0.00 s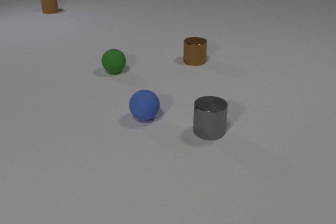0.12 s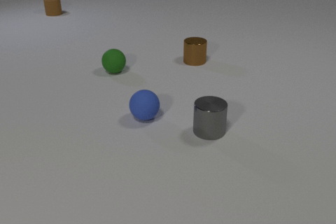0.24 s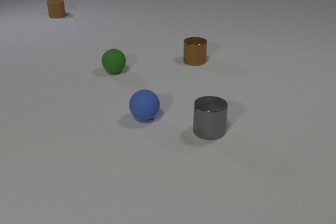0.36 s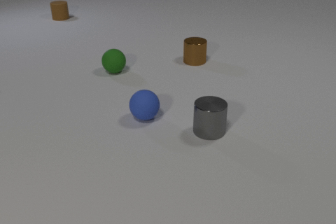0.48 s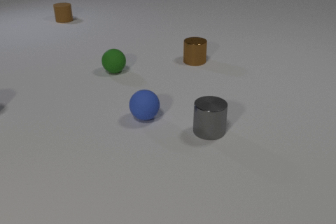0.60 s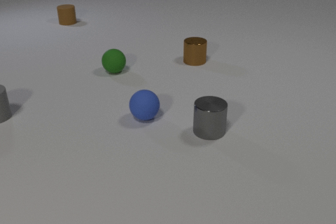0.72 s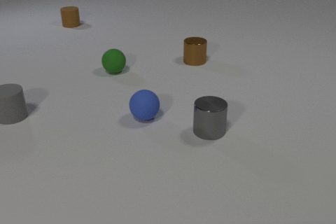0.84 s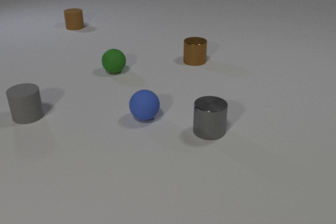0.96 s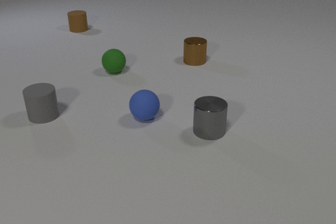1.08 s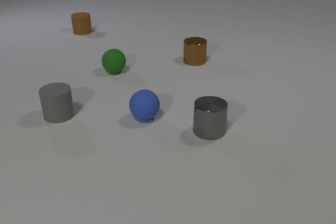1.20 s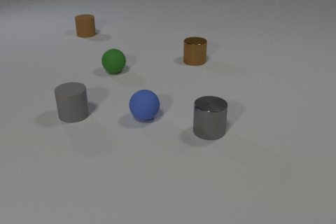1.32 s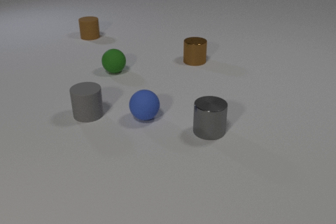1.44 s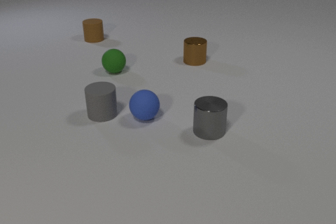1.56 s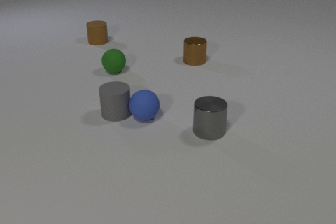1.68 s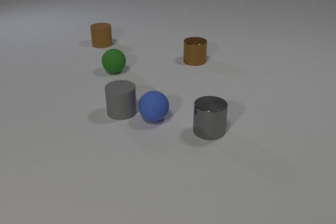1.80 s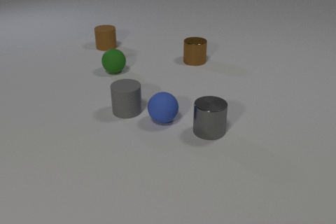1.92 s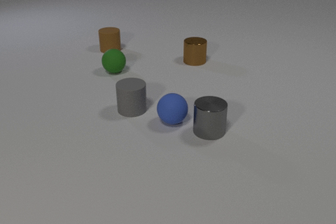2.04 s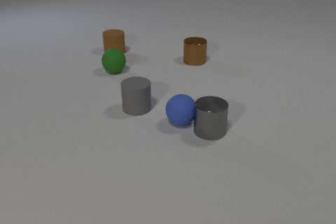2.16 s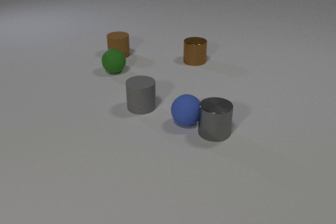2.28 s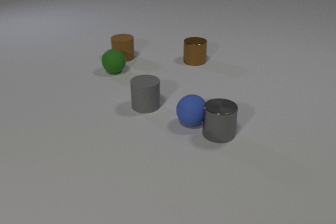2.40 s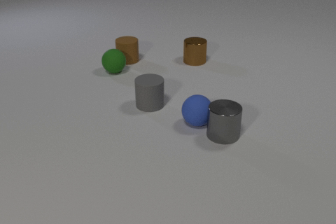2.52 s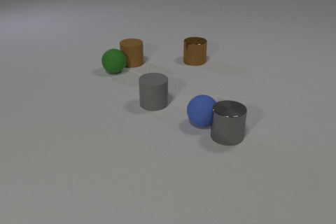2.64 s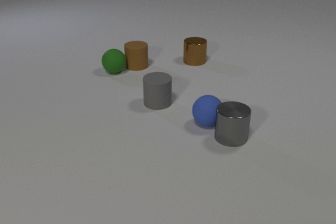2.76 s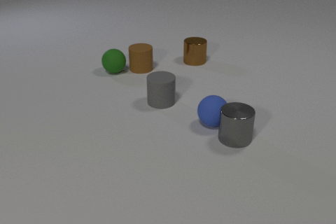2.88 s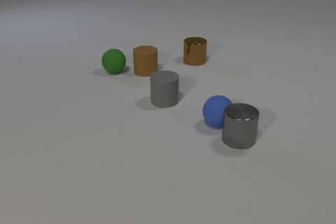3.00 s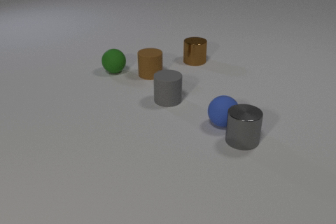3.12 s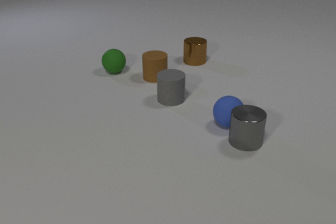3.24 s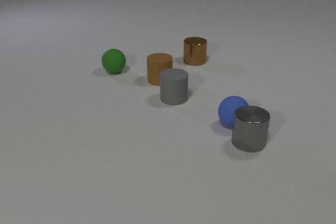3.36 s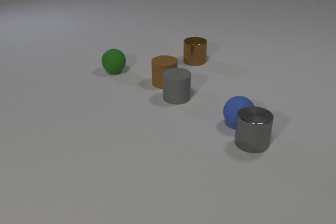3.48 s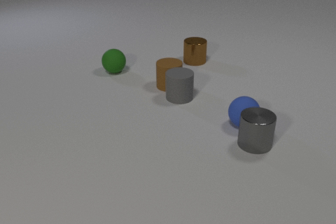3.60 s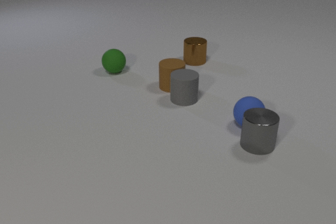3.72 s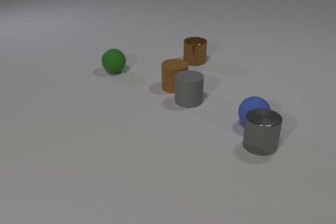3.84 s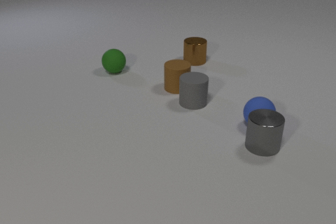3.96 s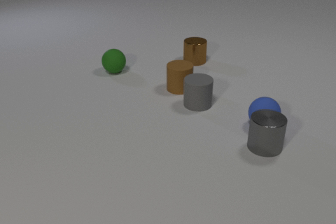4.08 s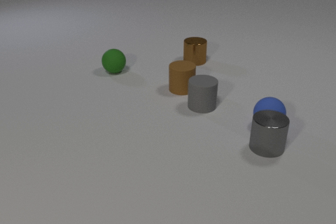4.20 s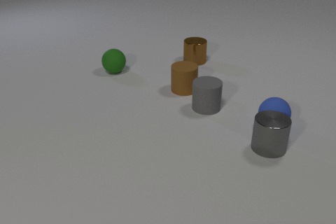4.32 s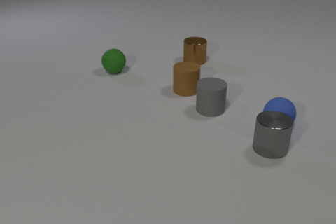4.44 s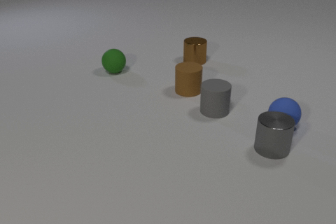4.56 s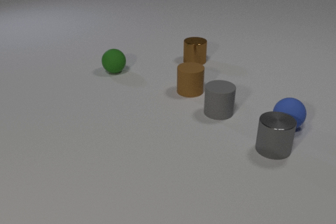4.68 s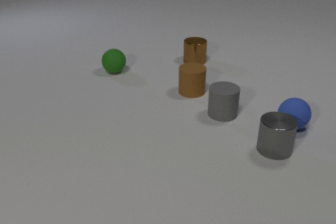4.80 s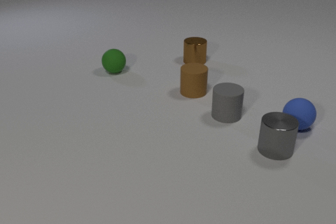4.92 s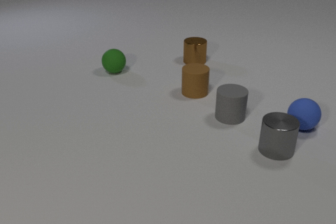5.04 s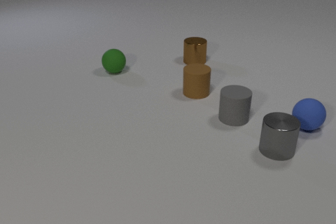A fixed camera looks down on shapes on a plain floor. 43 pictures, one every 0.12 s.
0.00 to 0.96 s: The gray rubber cylinder comes in at the left edge, slides to the right. The brown rubber cylinder slides toward the camera.
0.96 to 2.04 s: The gray rubber cylinder slides to the right. The blue rubber sphere rolls to the right. The brown rubber cylinder slides toward the camera and to the right. The gray rubber cylinder and the blue rubber sphere collide. The blue rubber sphere and the gray metal cylinder collide.
2.04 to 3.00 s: The gray rubber cylinder slides to the right and away from the camera. The blue rubber sphere rolls to the right. The gray metal cylinder slides to the right. The brown rubber cylinder slides toward the camera and to the right.
3.00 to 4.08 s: The gray rubber cylinder slides to the right. The blue rubber sphere rolls to the right. The gray metal cylinder slides to the right. The brown rubber cylinder slides toward the camera and to the right. The gray rubber cylinder and the brown rubber cylinder collide.
4.08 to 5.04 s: The gray rubber cylinder slides to the right and toward the camera. The blue rubber sphere rolls to the right. The gray metal cylinder slides to the right. The brown rubber cylinder slides to the right and toward the camera.
How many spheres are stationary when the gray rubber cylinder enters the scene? 2.
Are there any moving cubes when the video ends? no.
How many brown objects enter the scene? 0.
